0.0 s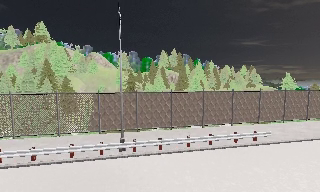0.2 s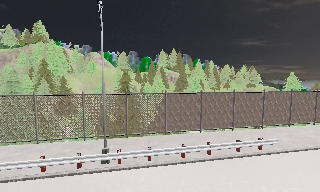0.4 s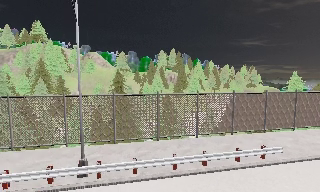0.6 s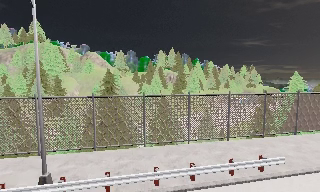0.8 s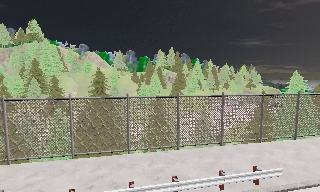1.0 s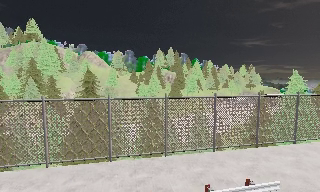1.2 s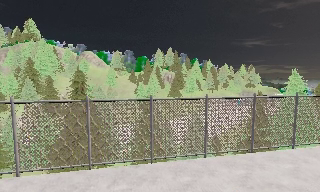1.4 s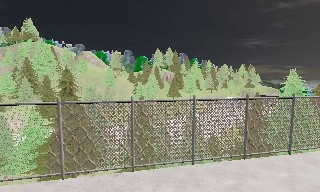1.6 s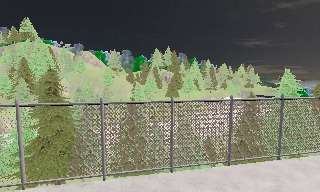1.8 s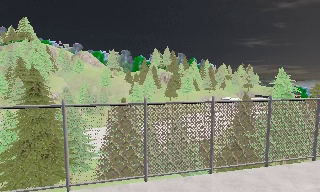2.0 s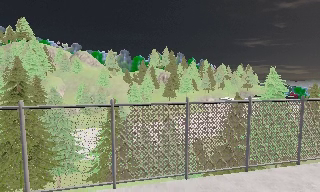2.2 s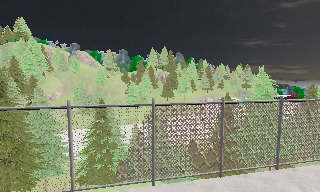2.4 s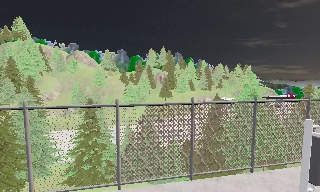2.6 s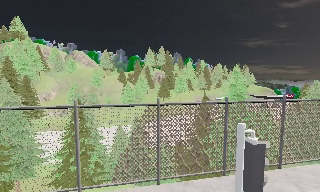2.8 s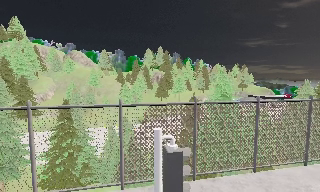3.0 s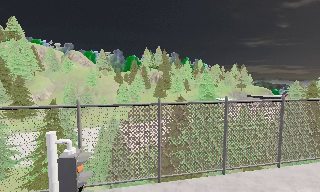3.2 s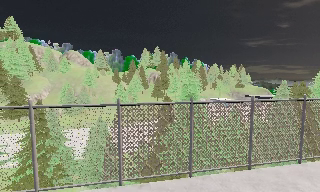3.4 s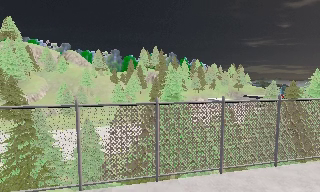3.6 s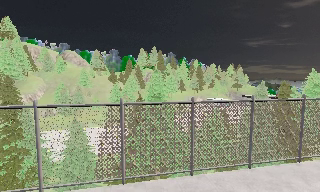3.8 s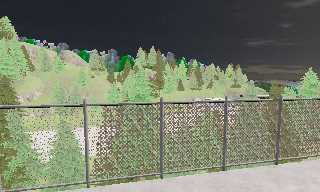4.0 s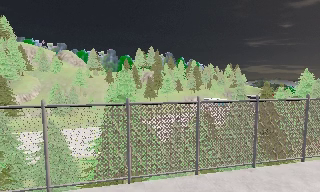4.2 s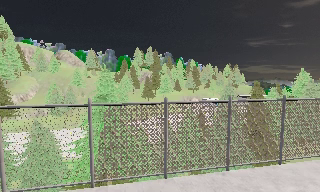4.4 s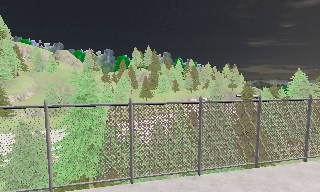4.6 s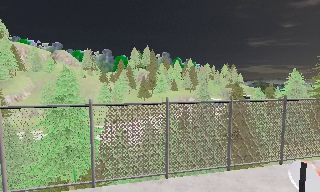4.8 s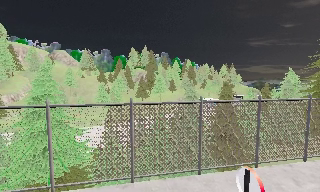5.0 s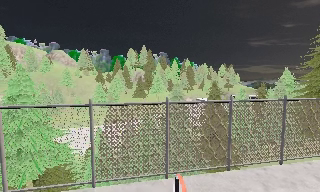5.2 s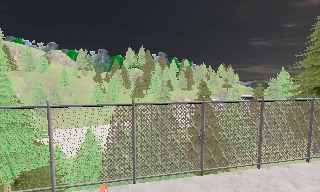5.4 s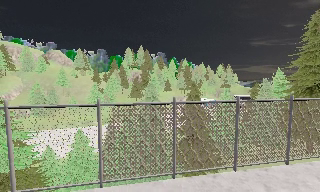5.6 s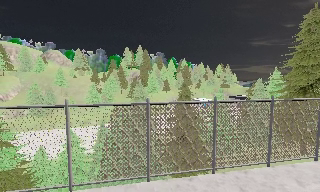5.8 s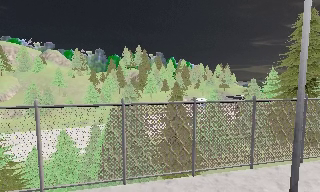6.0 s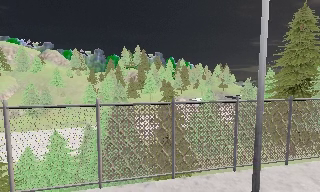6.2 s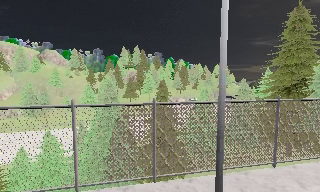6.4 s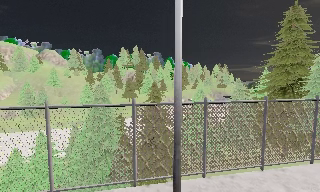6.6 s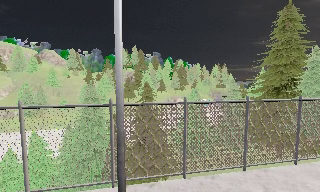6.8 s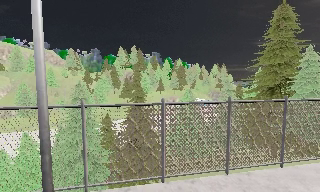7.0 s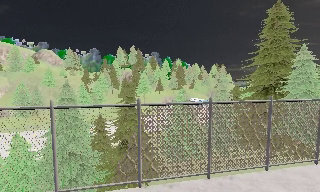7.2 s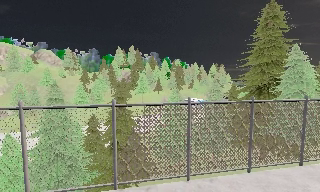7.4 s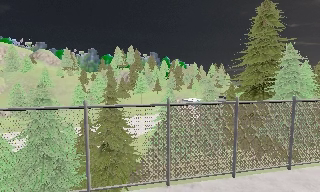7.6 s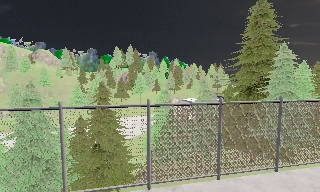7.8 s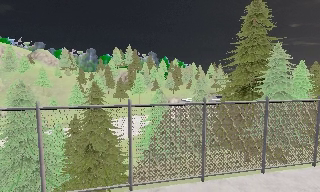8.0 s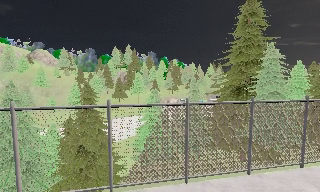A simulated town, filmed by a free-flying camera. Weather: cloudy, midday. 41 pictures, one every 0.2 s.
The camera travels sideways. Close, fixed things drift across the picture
to the left.
0.0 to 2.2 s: The camera travels to its right and forward, about 13 m, so close, fixed things drift to the left.
2.2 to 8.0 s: The camera travels to its right, about 30 m, so close, fixed things drift to the left. It loses speed.
The film runs backward here.
